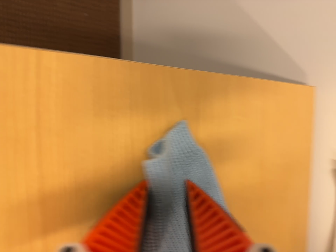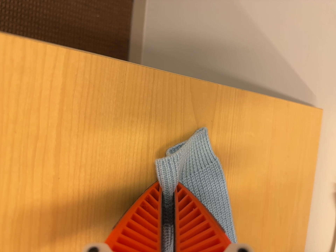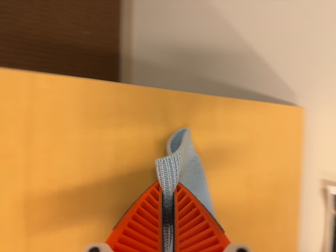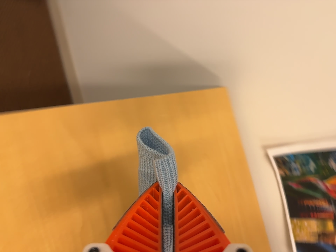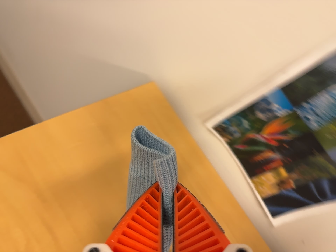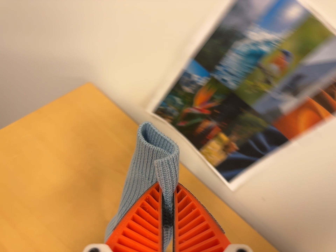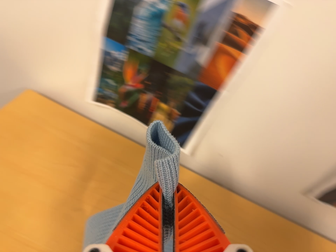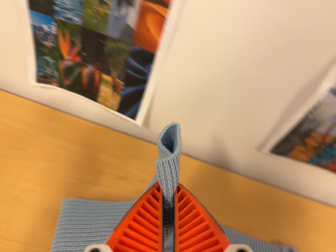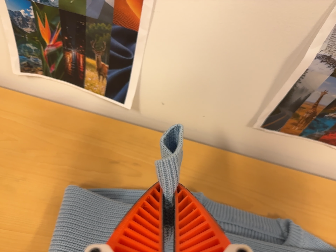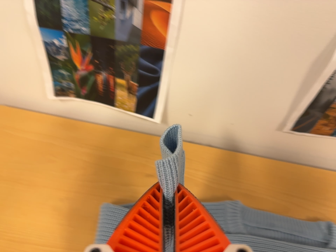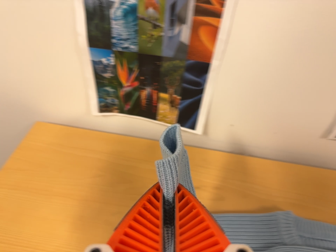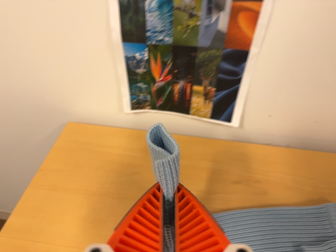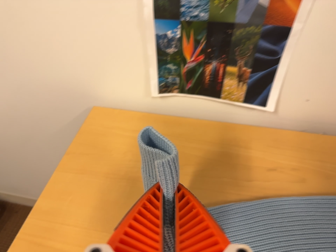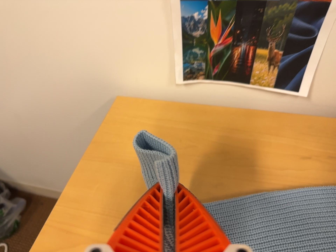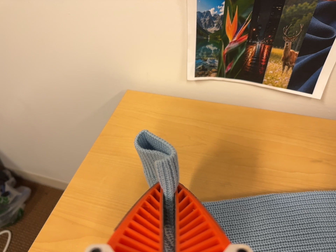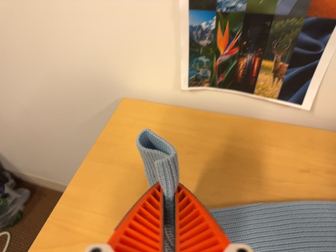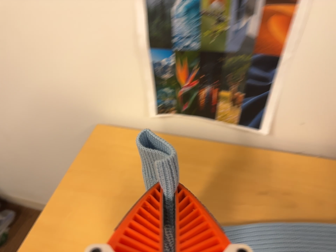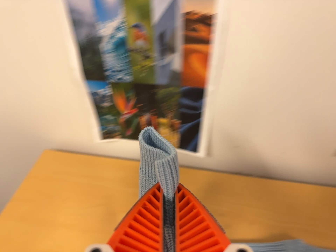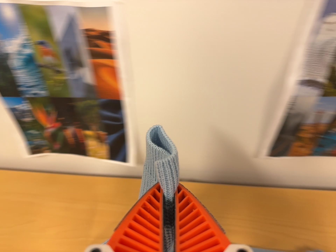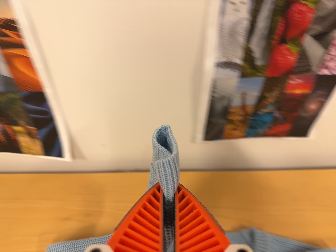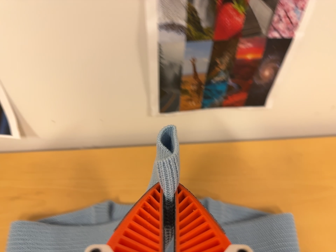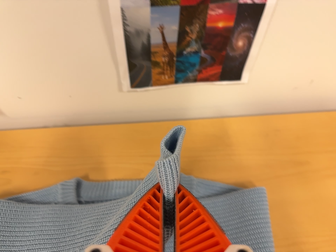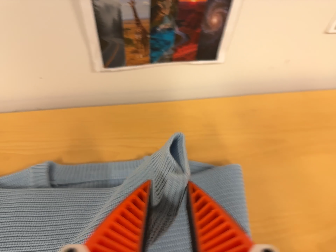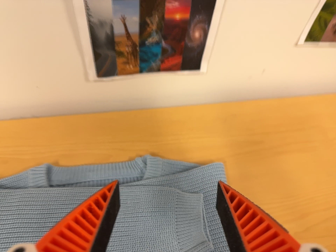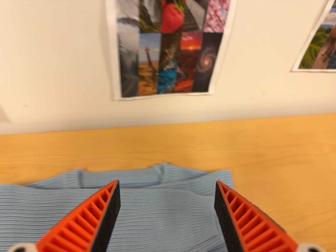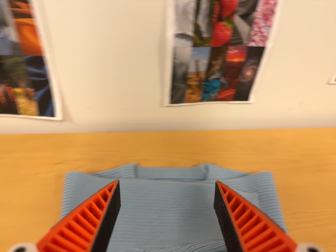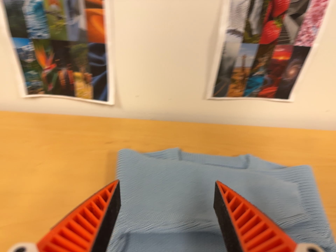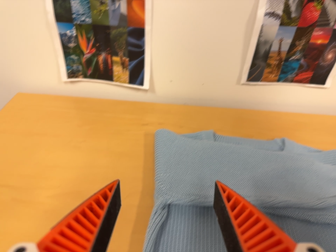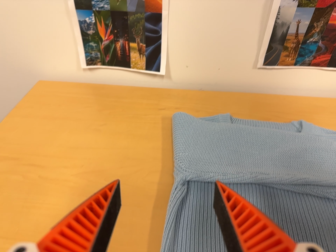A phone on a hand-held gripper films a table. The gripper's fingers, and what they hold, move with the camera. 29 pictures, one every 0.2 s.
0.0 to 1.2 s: The camera travels to its right, about 40 cm, so close, fixed things drift to the left. It rolls about its line of sight by about 65 degrees, and the scene rotates counterclockwise.
1.2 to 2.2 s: The camera travels toward the bottom of its view, about 7 cm, so close, fixed things drift upward. It rolls about its line of sight by about 20 degrees, and the scene rotates counterclockwise.
2.2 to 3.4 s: The camera travels to its right and toward the top of its view, about 9 cm, so close, fixed things drift to the left.
3.4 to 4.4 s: The scene slides to the left, as the camera pans about 20 degrees to its right. It travels to its right, about 26 cm, so close, fixed things drift to the left. Its aim tips toward the bottom of its view by about 10 degrees, and the scene shifts upward. It rolls about its line of sight by about 10 degrees, and the scene rotates counterclockwise.
4.4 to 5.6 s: The camera swings to its left by about 15 degrees, and the scene slides to the right. It travels backward, to its left and toward the bottom of its view, about 30 cm, so what stands in front gets smaller. Its aim tips toward the top of its view by about 10 degrees.
The film runs forward here.
